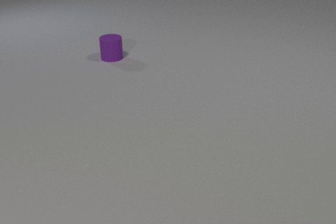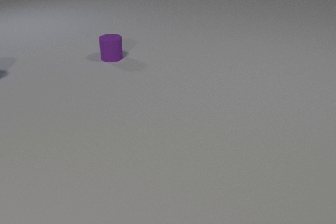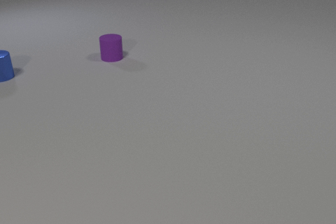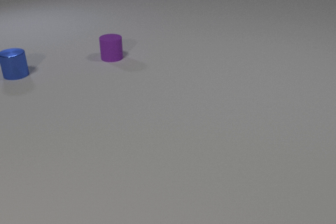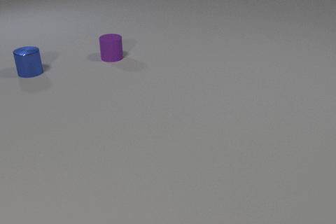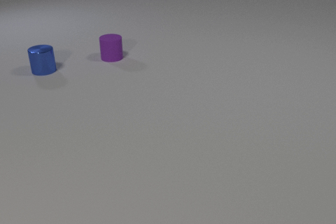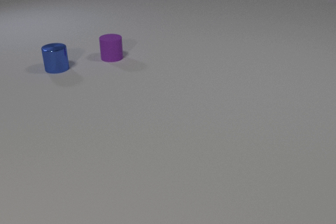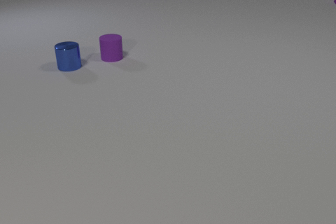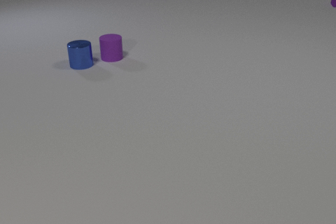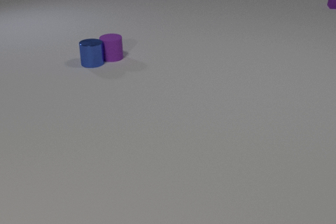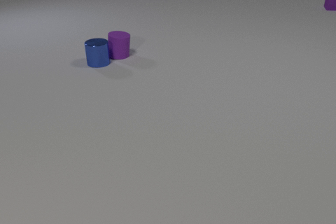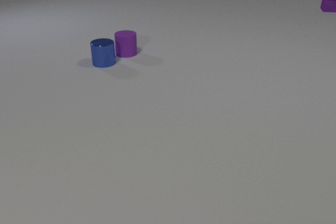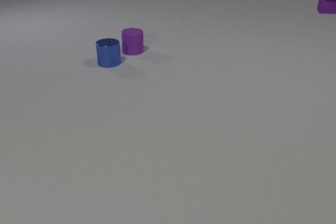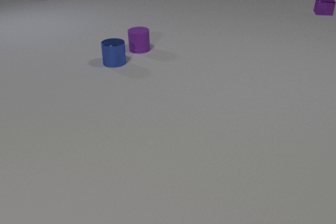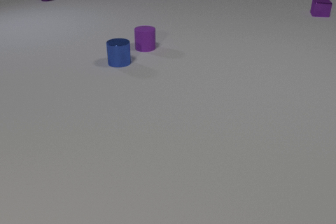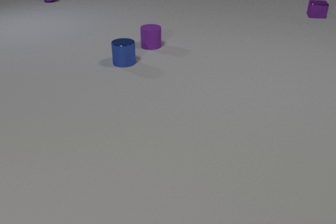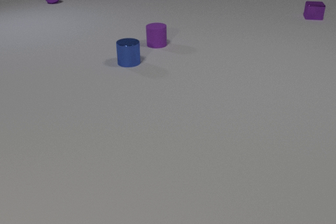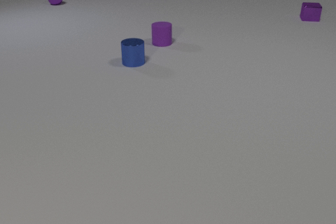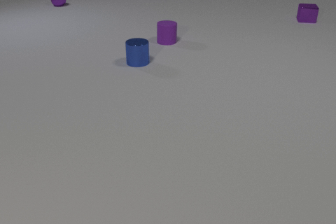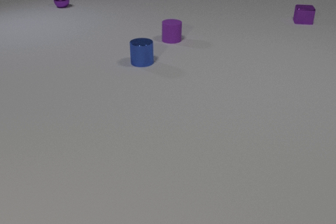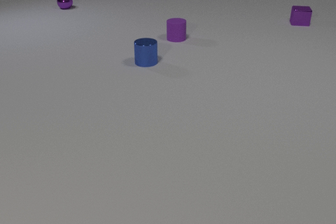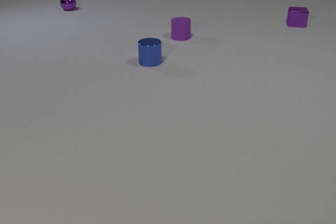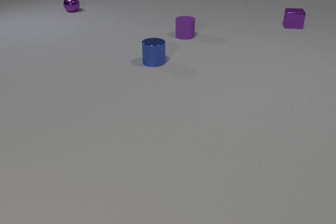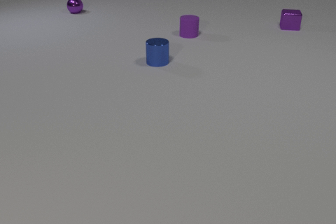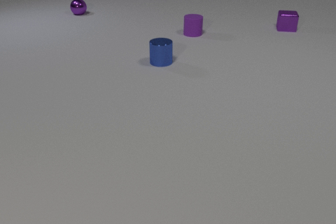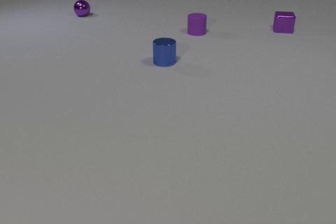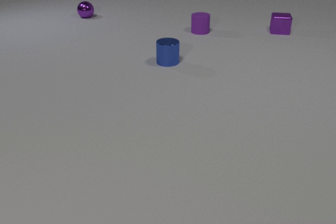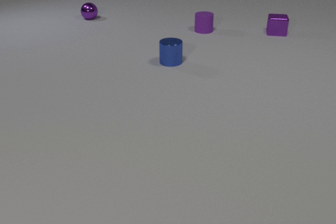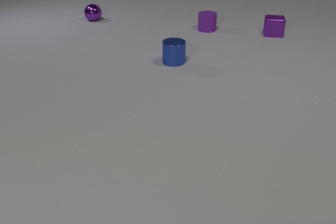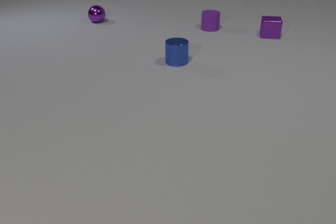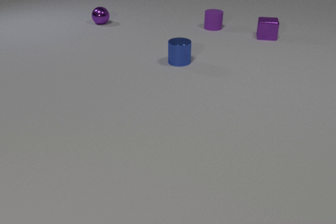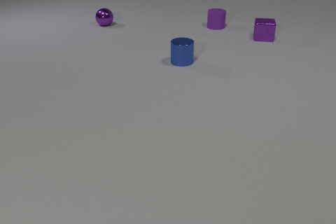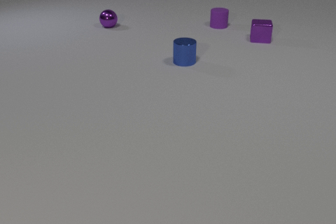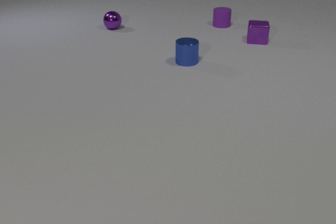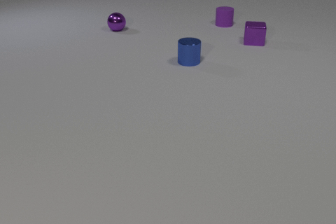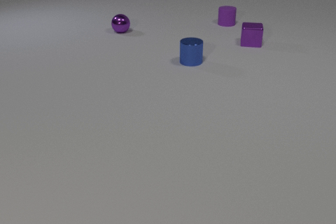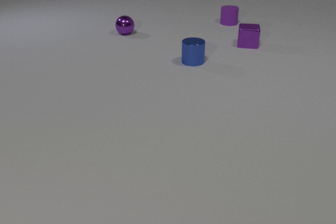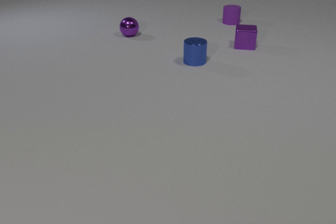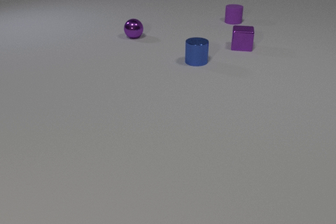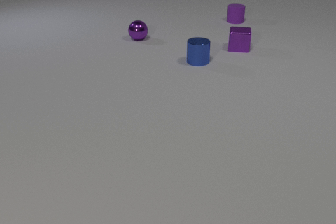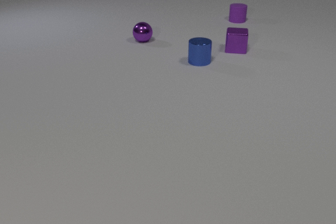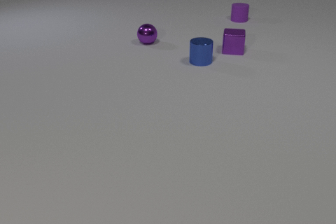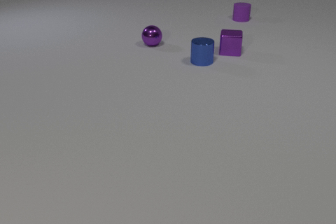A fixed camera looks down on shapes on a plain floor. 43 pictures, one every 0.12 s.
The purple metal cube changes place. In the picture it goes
toward the camera.
The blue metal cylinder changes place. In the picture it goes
to the right.
0.00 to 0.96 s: The blue metal cylinder comes in at the left edge, slides to the right. The purple metal cube comes in at the right edge, slides toward the camera and to the left.
0.96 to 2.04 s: The blue metal cylinder slides to the right. The purple rubber cylinder slides to the right and away from the camera. The purple metal cube slides toward the camera and to the left. The purple metal sphere comes in at the top edge, rolls toward the camera and to the right. The blue metal cylinder and the purple rubber cylinder collide.
2.04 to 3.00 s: The blue metal cylinder slides to the right. The purple rubber cylinder slides to the right and away from the camera. The purple metal cube slides toward the camera and to the left. The purple metal sphere rolls toward the camera and to the right.
3.00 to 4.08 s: The blue metal cylinder slides to the right. The purple rubber cylinder slides away from the camera and to the right. The purple metal cube slides toward the camera and to the left. The purple metal sphere rolls toward the camera and to the right.
4.08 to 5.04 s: The blue metal cylinder slides to the right. The purple rubber cylinder slides away from the camera and to the right. The purple metal cube slides toward the camera and to the left. The purple metal sphere rolls toward the camera and to the right.
How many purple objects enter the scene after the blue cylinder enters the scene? 2.
What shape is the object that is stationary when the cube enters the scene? cylinder.
What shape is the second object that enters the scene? cube.
